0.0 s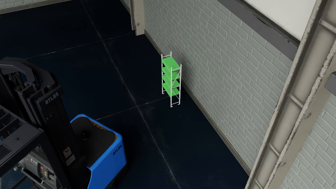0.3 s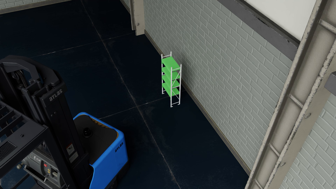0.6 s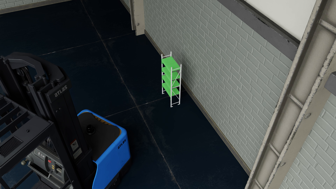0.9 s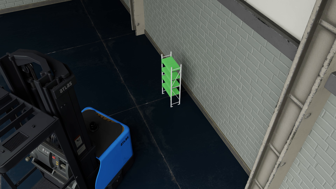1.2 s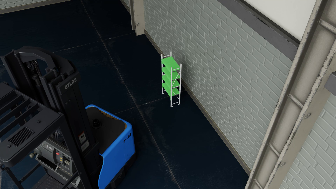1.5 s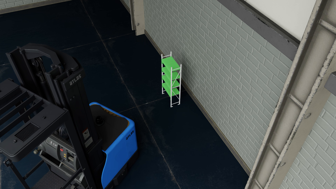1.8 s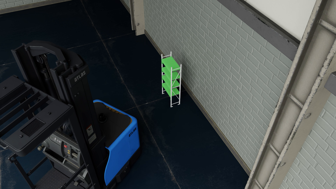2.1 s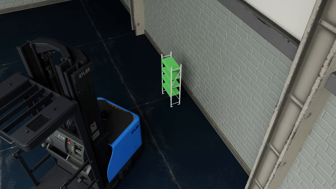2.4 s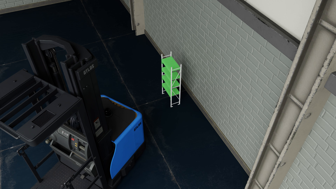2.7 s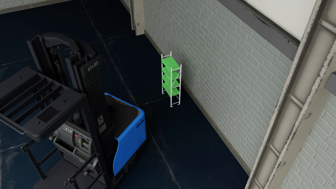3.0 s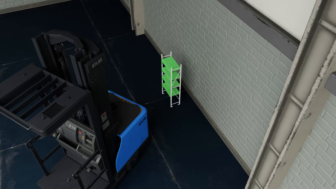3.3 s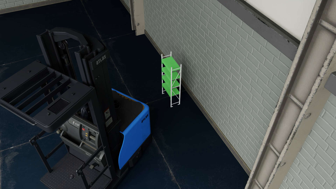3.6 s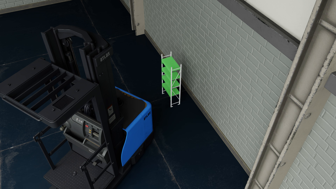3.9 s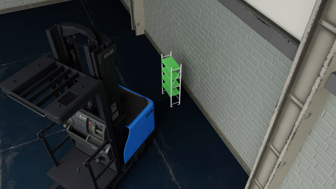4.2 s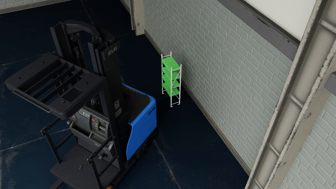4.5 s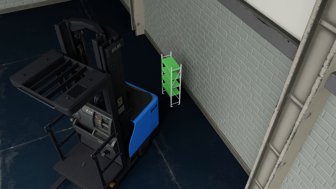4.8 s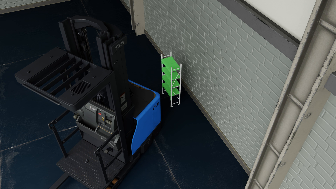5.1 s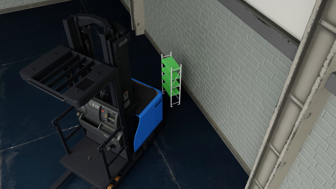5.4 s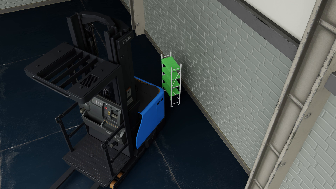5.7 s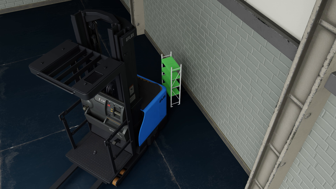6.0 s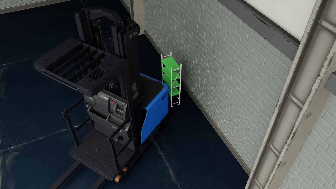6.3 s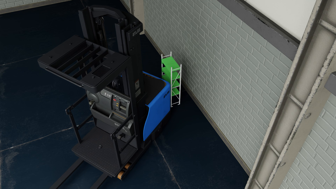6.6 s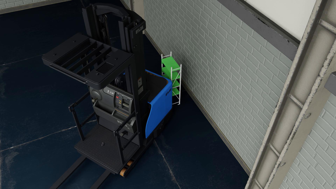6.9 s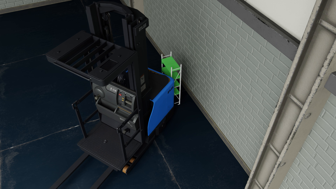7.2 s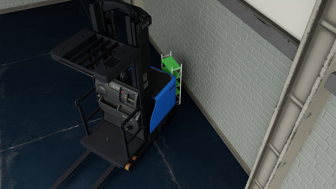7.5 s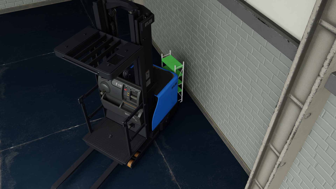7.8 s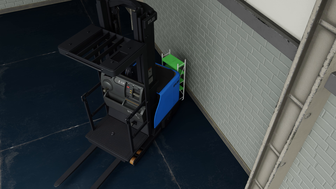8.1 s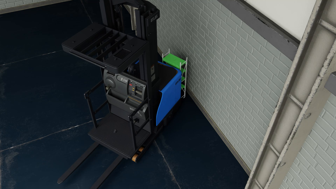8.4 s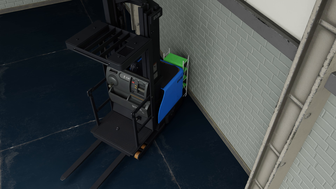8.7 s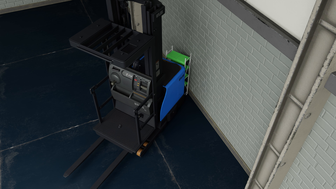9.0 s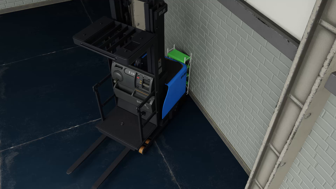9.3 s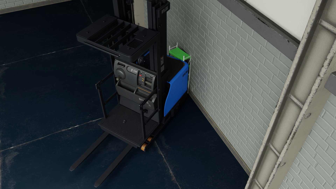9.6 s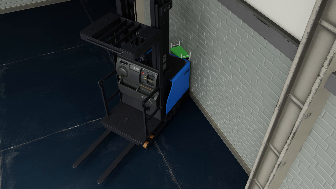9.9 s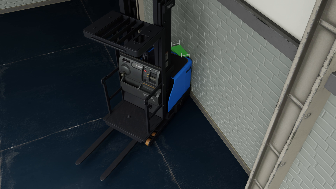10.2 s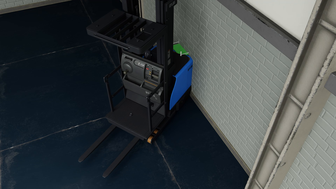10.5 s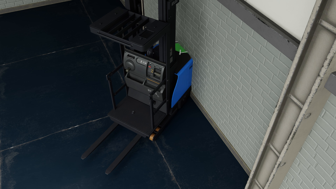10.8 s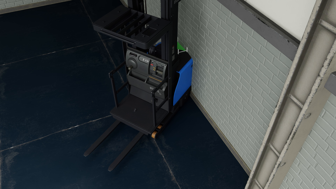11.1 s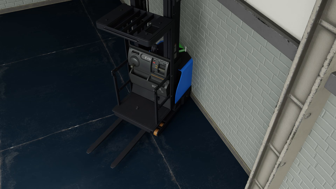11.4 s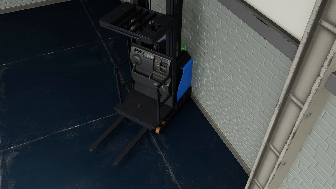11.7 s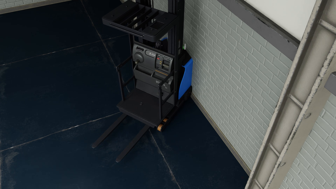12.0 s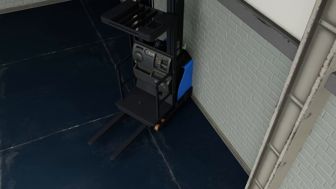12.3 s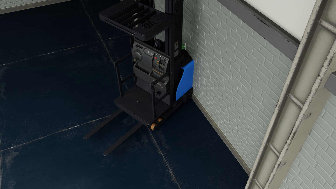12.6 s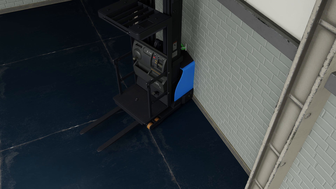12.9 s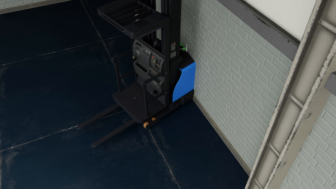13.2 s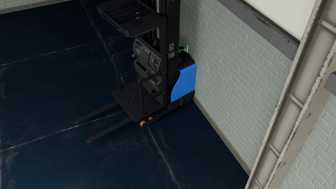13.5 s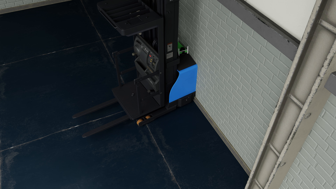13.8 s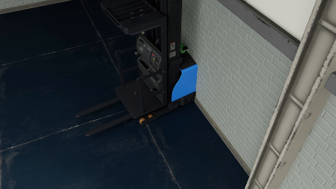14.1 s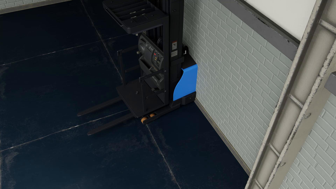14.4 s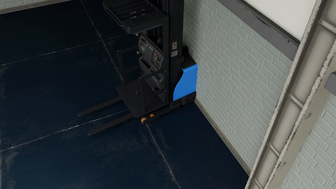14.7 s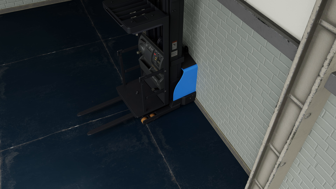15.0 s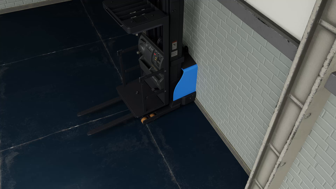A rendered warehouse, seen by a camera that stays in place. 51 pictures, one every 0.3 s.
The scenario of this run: A forklift runs into an object in its way.
